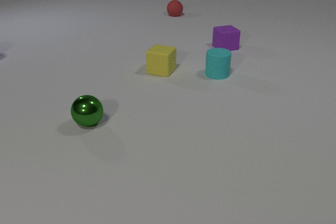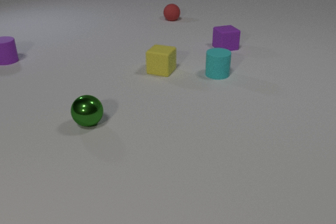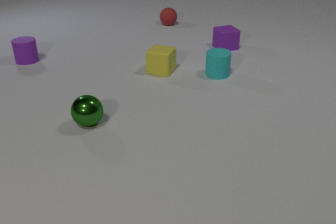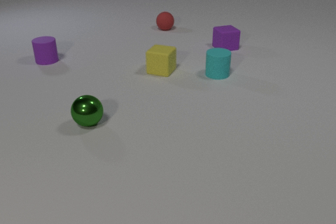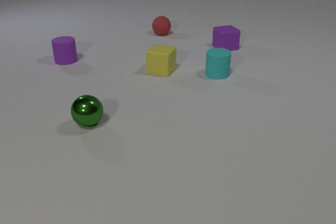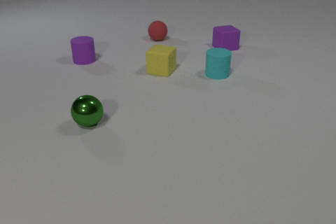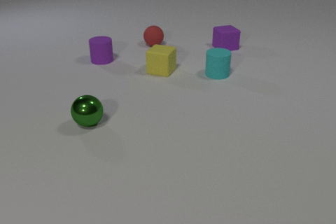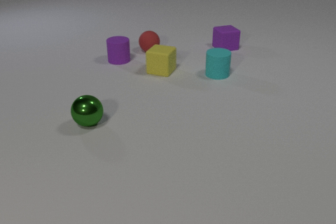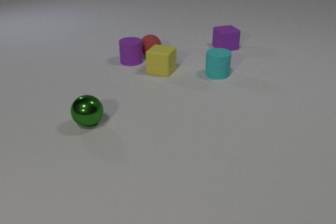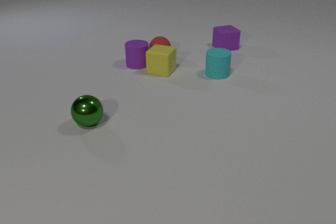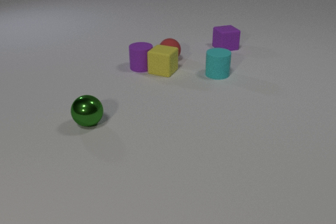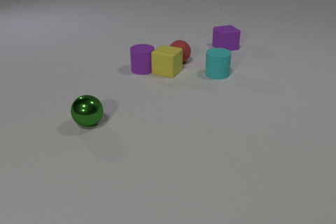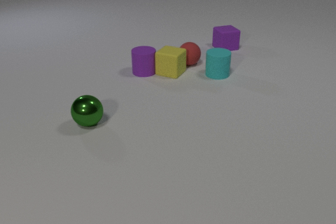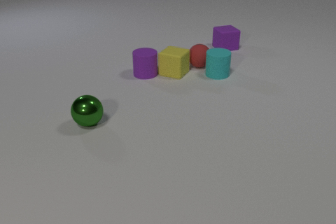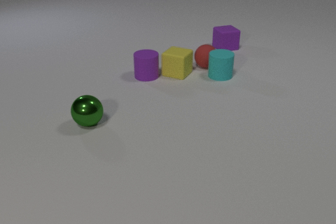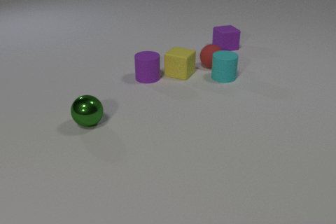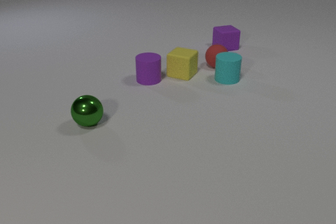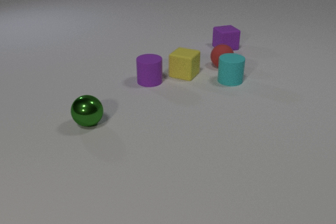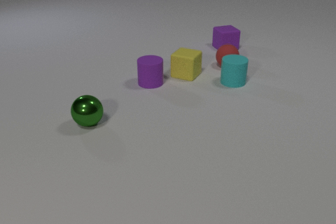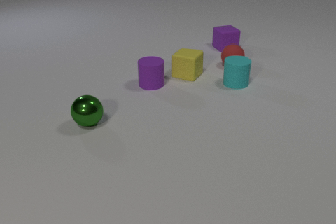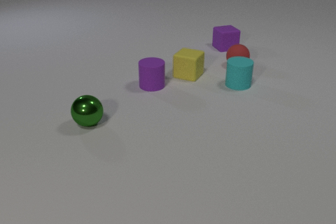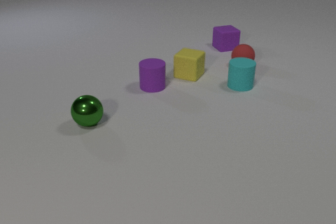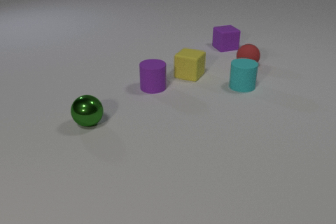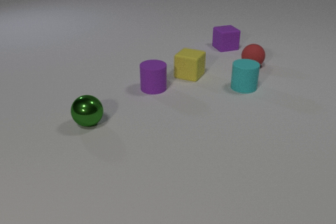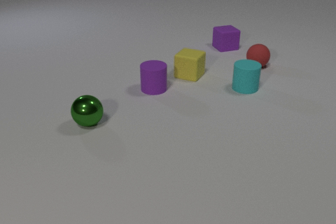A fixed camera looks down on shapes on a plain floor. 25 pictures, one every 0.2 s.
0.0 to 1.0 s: The purple rubber cylinder comes in at the left edge, slides to the right. The red rubber sphere rolls toward the camera.
1.0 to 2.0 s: The purple rubber cylinder slides to the right and toward the camera. The red rubber sphere rolls toward the camera. The purple rubber cylinder and the red rubber sphere collide. The purple rubber cylinder and the yellow rubber cube collide.
2.0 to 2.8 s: The purple rubber cylinder slides toward the camera. The red rubber sphere rolls to the right and toward the camera. The yellow rubber cube slides to the right. The red rubber sphere and the cyan rubber cylinder collide.
2.8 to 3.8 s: The purple rubber cylinder slides toward the camera. The red rubber sphere rolls to the right. The yellow rubber cube slides to the right. The cyan rubber cylinder slides to the right and toward the camera.
3.8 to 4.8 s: The purple rubber cylinder slides toward the camera. The red rubber sphere rolls to the right. The cyan rubber cylinder slides to the right and toward the camera.
Are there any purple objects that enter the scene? yes.
How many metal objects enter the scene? 0.
How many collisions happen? 3.
